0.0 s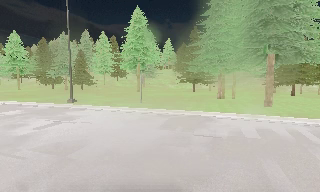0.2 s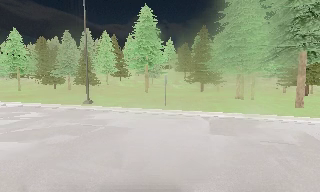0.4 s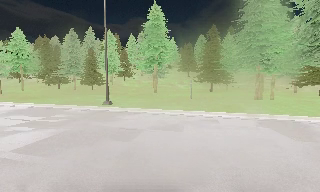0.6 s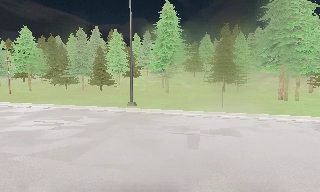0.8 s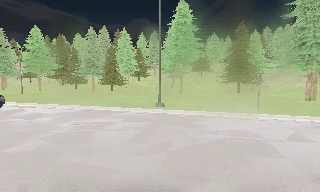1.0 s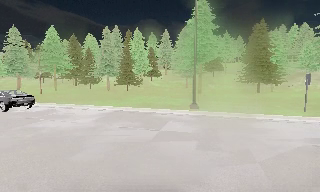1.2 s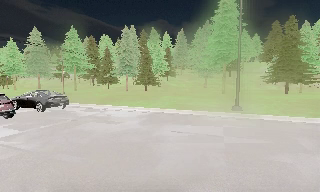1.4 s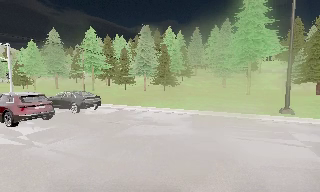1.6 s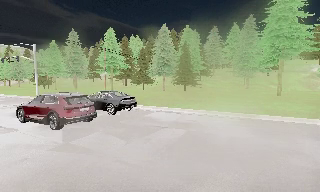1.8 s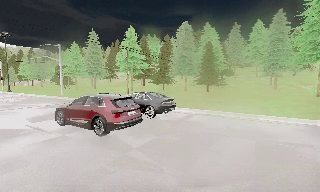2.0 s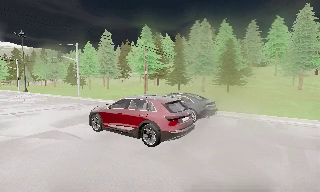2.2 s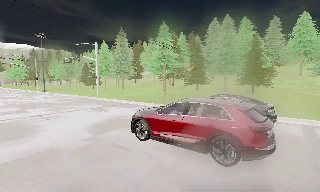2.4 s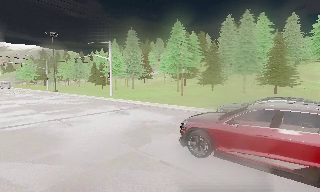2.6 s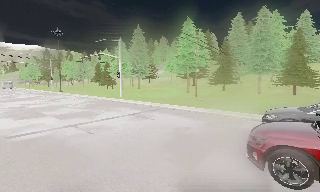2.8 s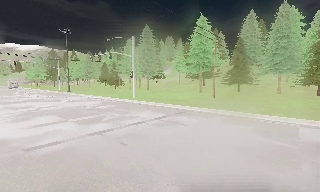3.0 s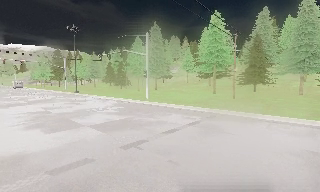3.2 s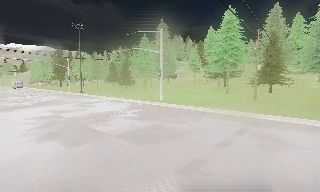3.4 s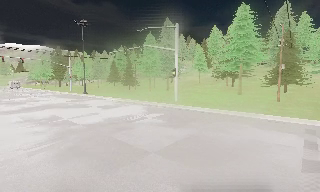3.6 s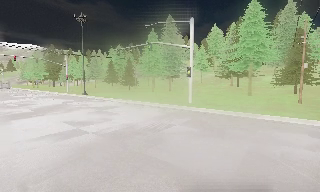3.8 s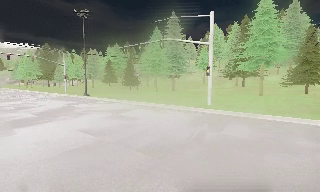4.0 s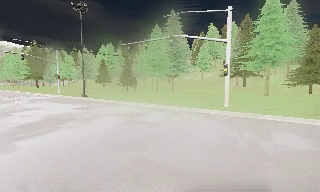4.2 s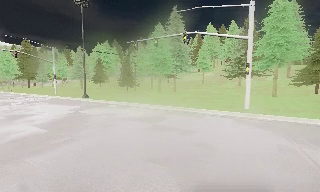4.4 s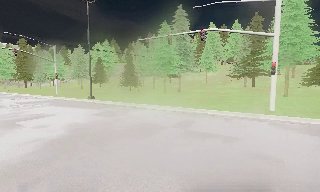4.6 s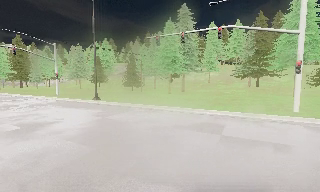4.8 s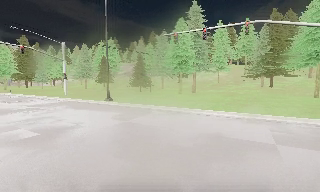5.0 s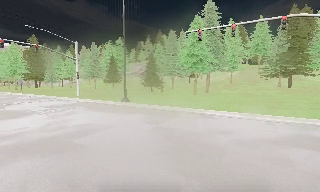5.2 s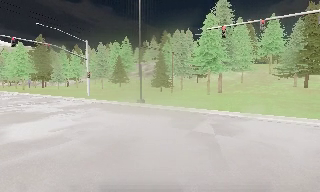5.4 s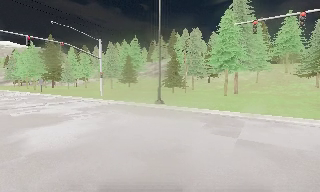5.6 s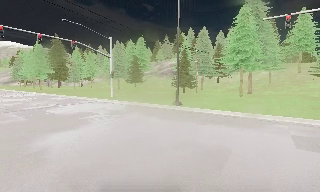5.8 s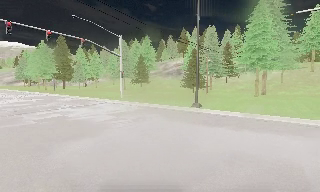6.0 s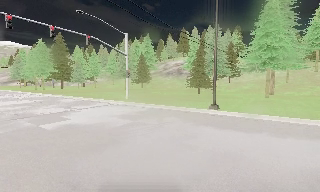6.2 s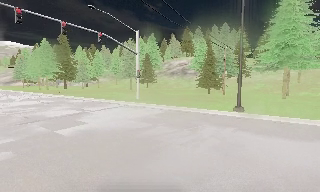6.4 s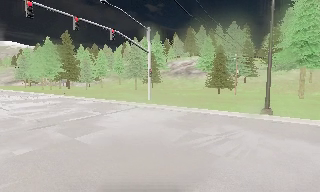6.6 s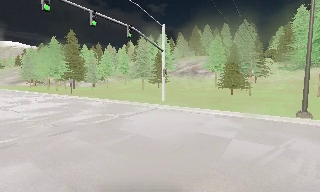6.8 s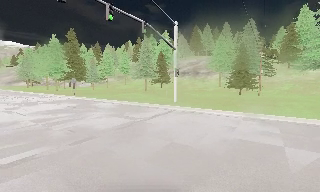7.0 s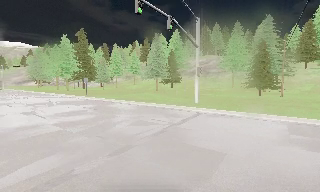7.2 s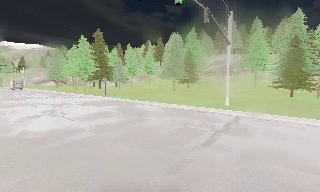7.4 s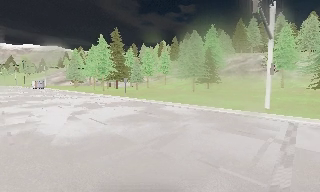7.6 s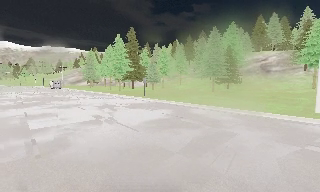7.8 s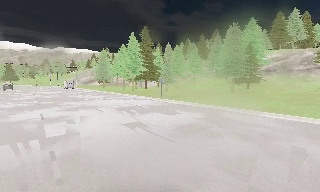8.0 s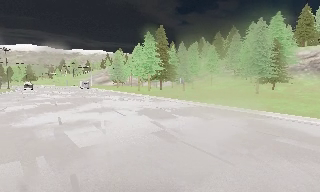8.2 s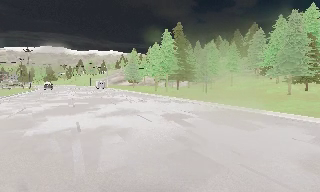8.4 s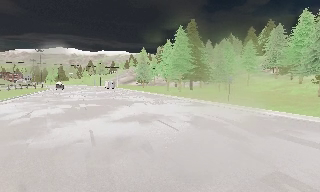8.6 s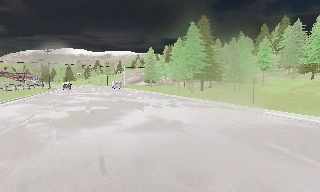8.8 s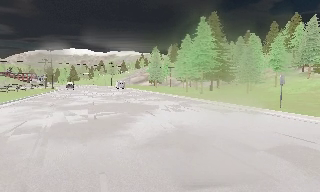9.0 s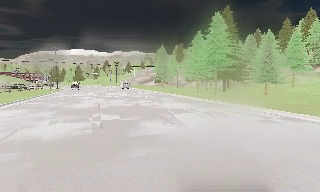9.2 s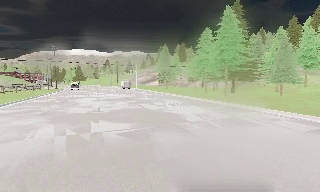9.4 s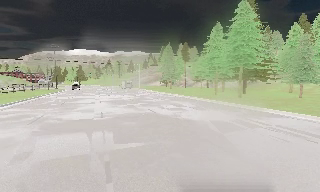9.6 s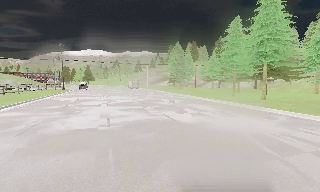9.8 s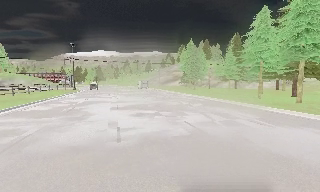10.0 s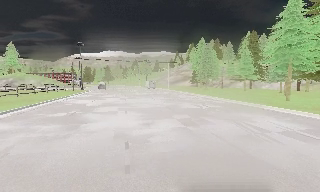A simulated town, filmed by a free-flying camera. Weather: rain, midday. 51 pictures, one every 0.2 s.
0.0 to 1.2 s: The camera travels to its left, about 14 m, so close, fixed things drift to the right.
1.2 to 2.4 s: The camera pans to its left, which is counterclockwise from overhead, by about 20 degrees. It travels to its left and forward, about 13 m, so close, fixed things drift to the right.
2.4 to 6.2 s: The camera travels to its left and forward, about 35 m, so close, fixed things drift to the right.
6.2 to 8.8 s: The scene slides to the right, as the camera pans about 30 degrees to its left. It travels forward and to its left, about 20 m.
8.8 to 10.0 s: The scene slides to the right, as the camera pans about 10 degrees to its left. It travels forward, about 13 m, so what stands in front looms larger.
The film runs forward here.
